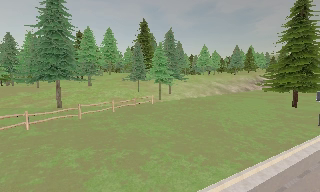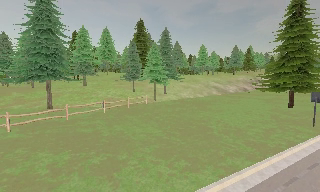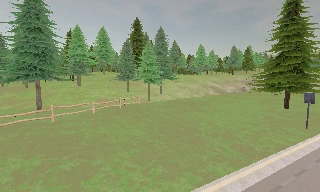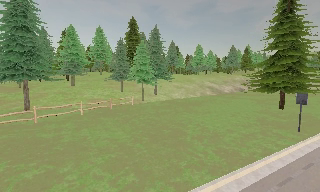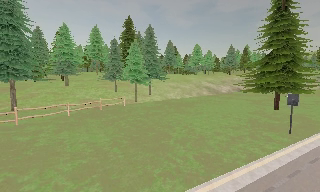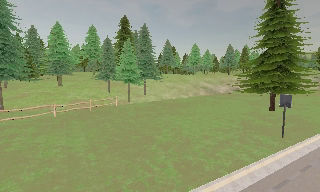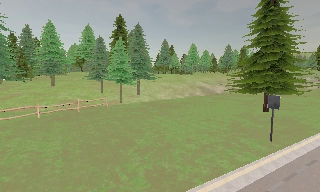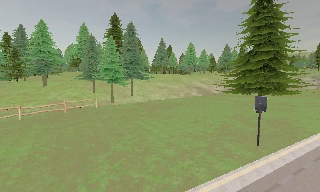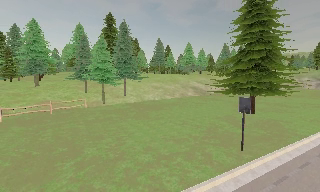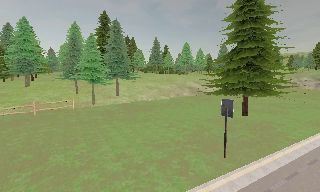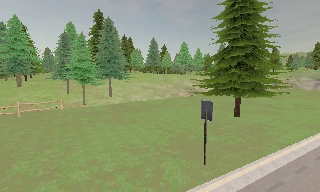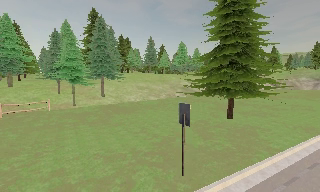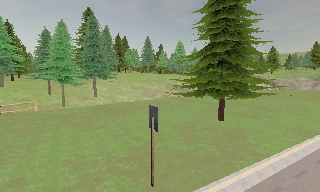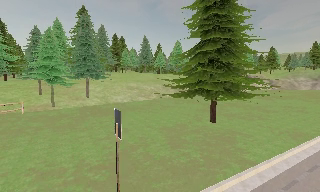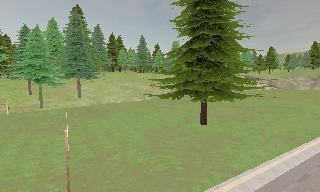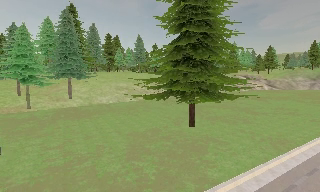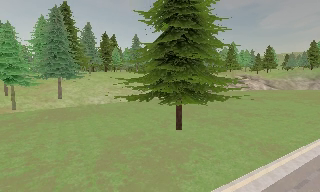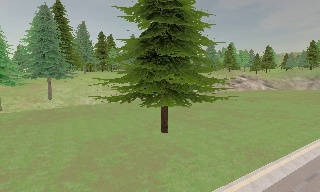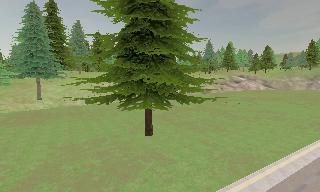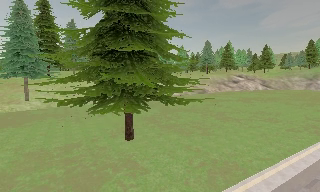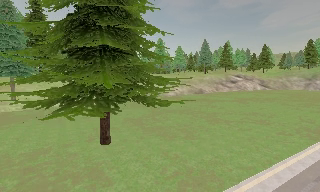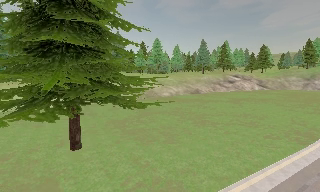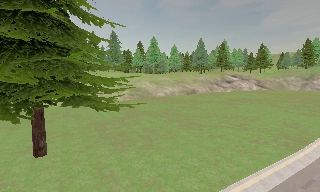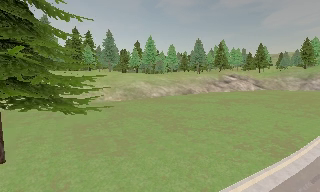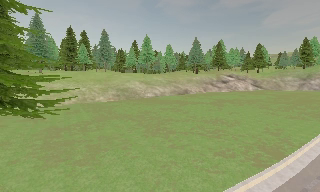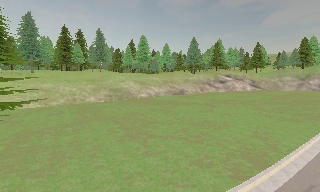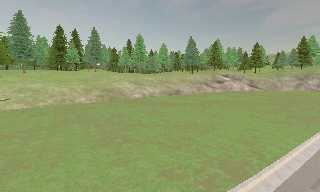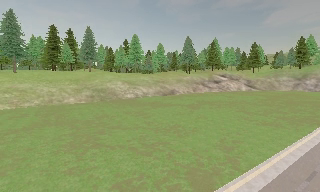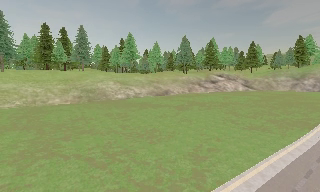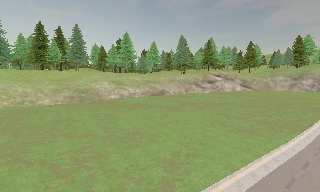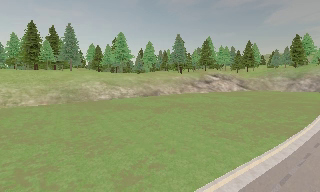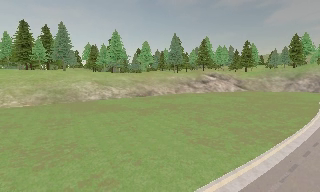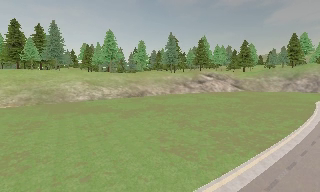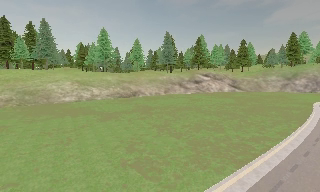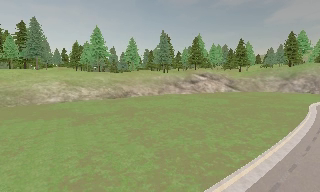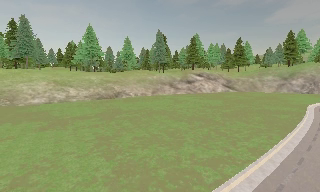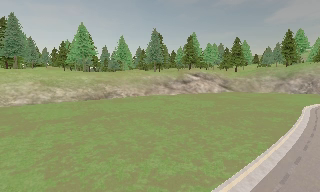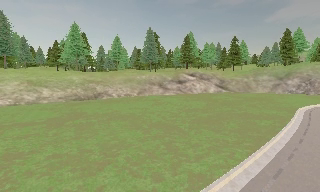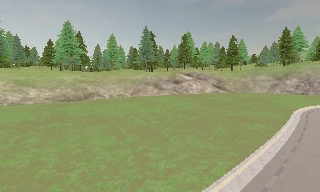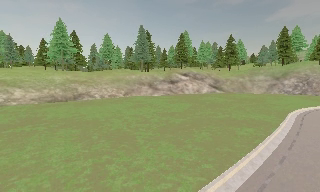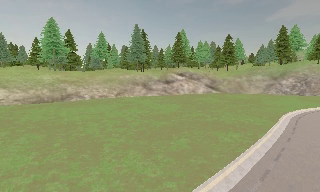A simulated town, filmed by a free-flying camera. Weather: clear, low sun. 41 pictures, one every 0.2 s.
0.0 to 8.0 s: The camera travels to its right and forward, about 60 m, so close, fixed things drift to the left. It gains speed.
The film runs backward here.
